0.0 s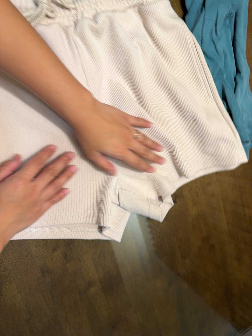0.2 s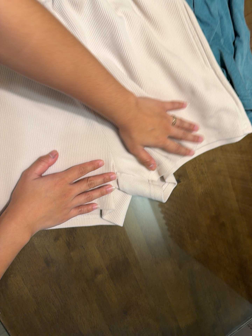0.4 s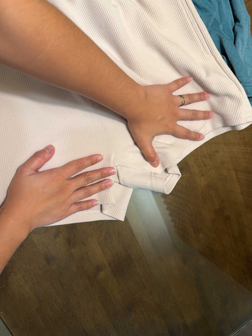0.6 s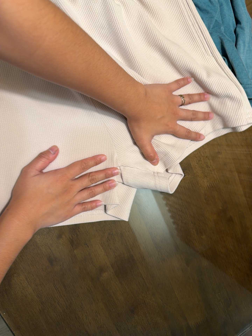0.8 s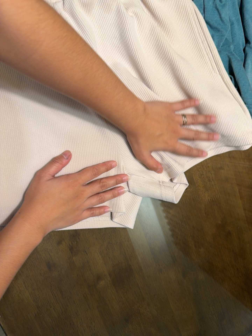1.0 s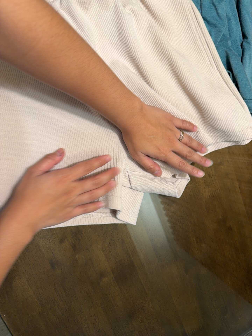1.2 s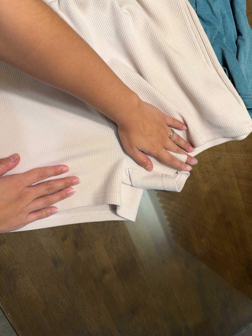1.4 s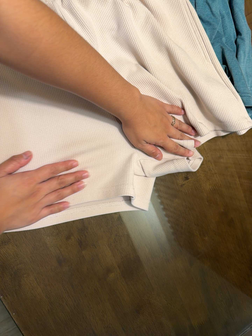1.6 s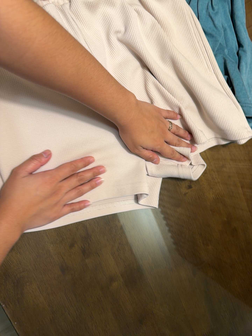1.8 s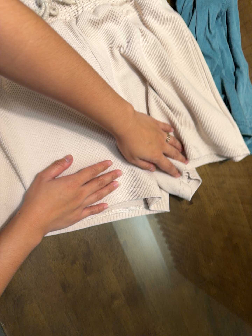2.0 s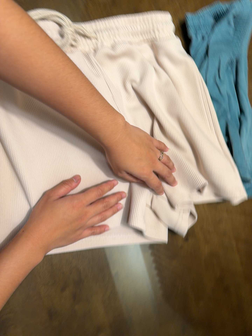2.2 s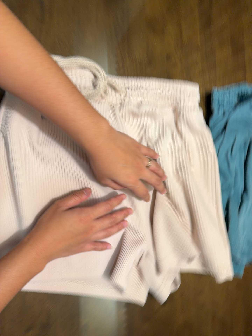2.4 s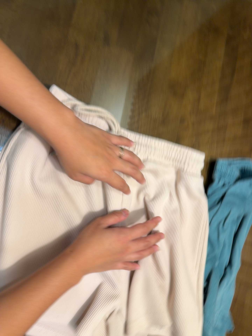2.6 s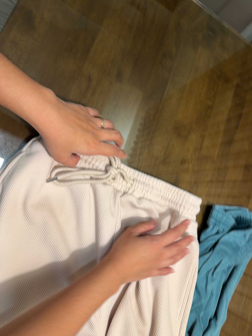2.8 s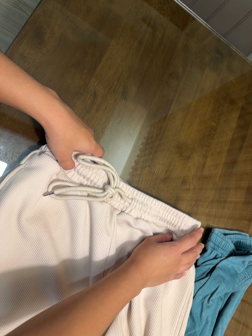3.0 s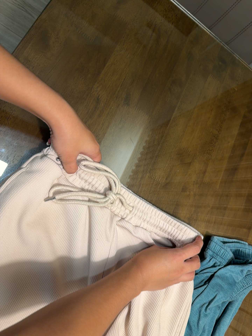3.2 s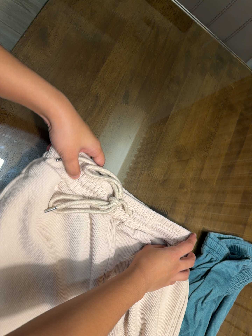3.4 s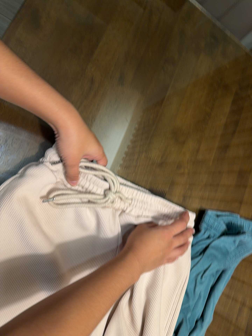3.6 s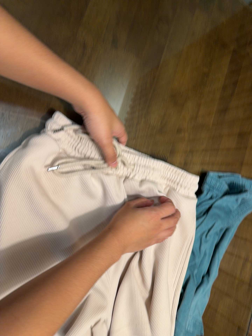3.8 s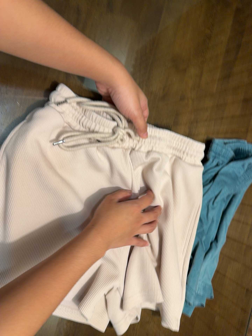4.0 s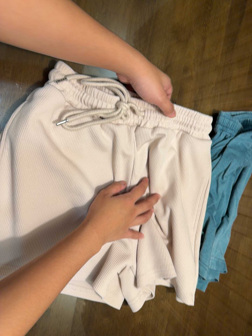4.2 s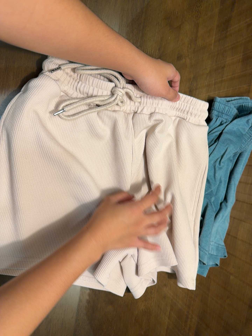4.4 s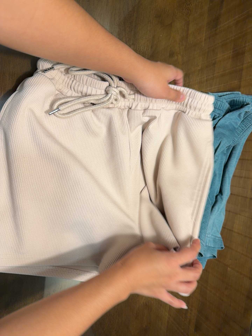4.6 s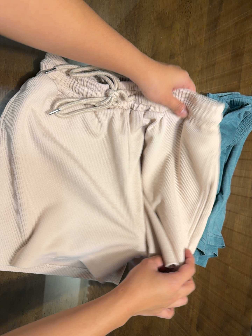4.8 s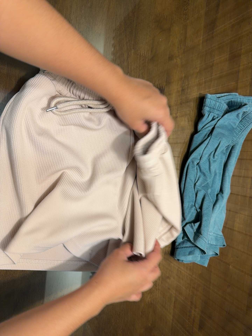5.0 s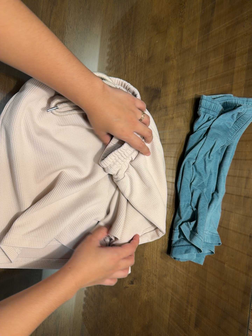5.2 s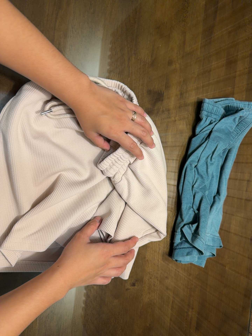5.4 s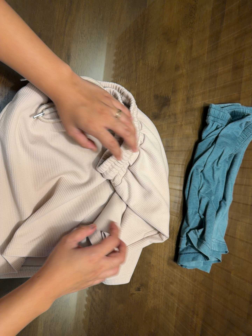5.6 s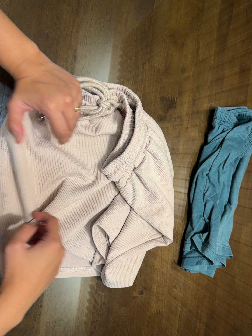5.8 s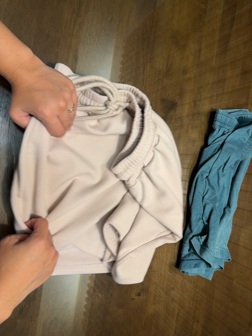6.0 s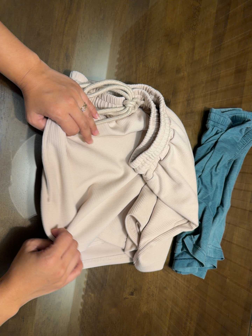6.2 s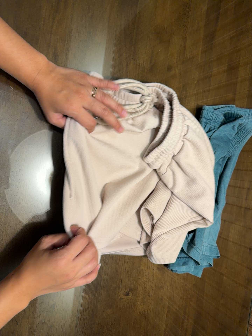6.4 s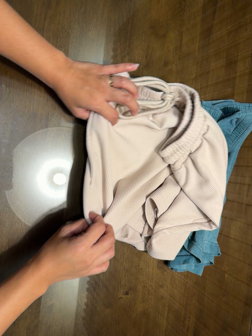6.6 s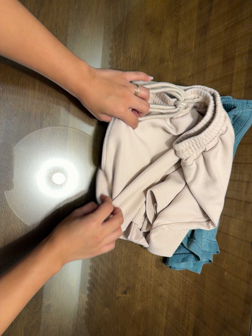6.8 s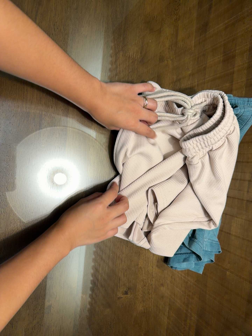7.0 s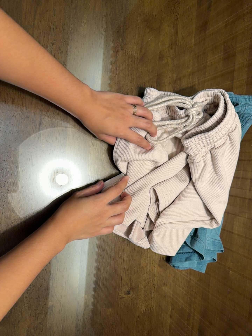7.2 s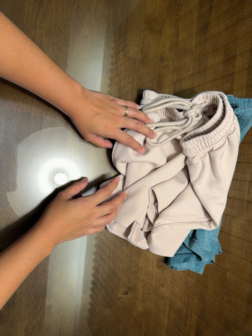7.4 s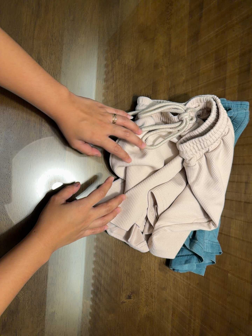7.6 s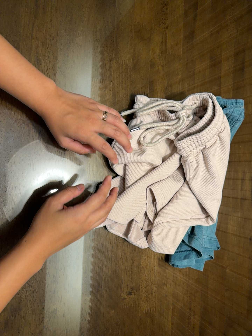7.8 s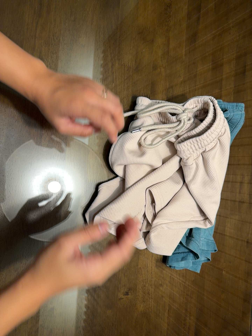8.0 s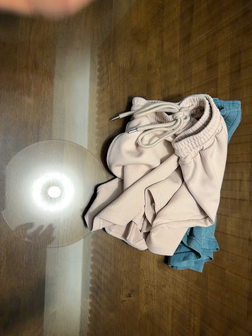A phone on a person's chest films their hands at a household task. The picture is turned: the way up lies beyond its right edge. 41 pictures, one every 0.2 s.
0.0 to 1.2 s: The camera shifts only a little, or ends up much as it began.
1.2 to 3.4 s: The camera travels toward the top of its view, about 16 cm, so close, fixed things drift downward. Its aim tips toward the top of its view by about 25 degrees, and the scene shifts downward. It rolls about its line of sight by about 45 degrees, and the scene rotates clockwise.
3.4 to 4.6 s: The camera travels toward the bottom of its view, about 7 cm, so close, fixed things drift upward. Its aim tips toward the bottom of its view by about 15 degrees, and the scene shifts upward. It rolls about its line of sight by about 15 degrees, and the scene rotates counterclockwise.
4.6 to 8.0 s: The camera shifts only a little, or ends up much as it began.
The film runs backward here.
